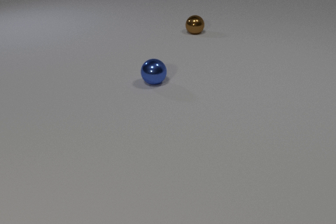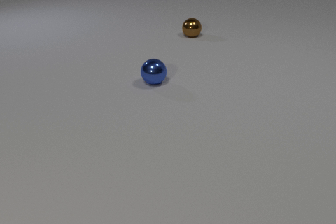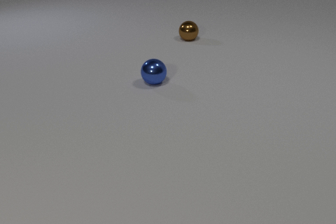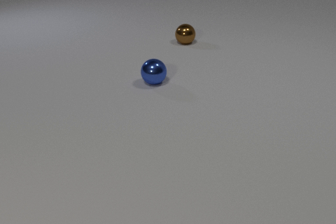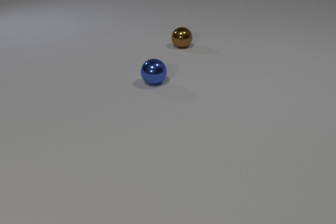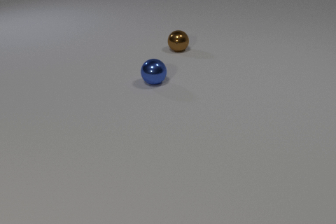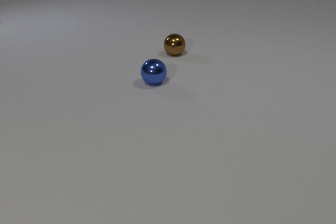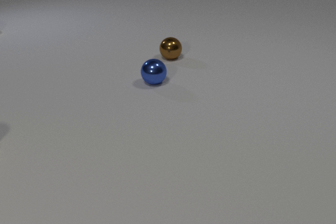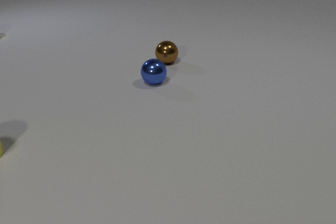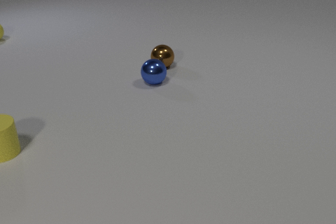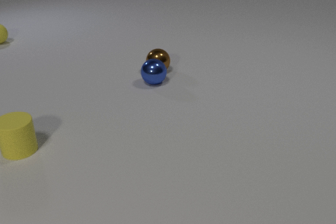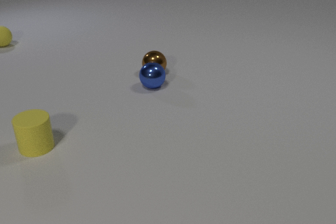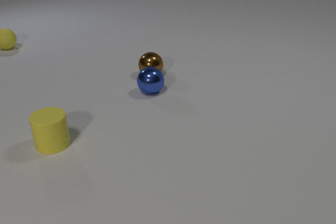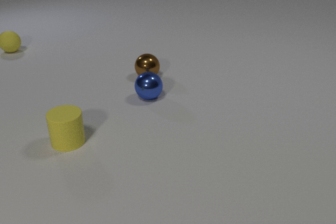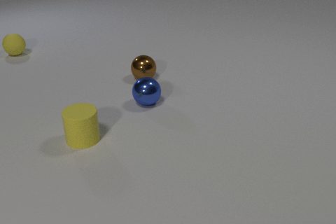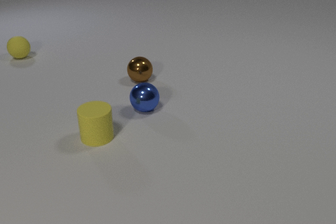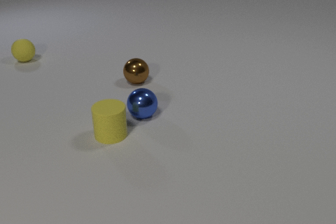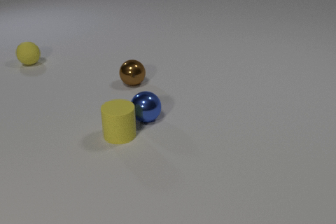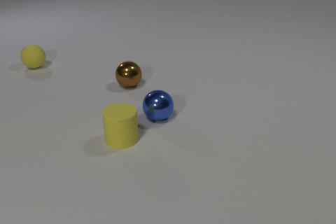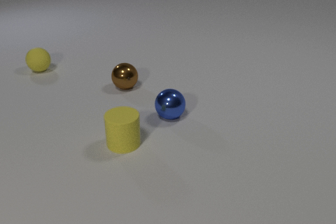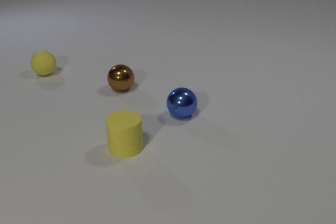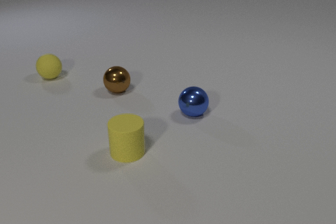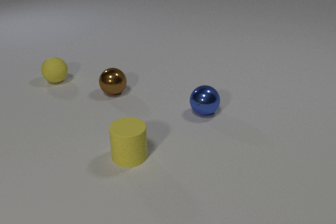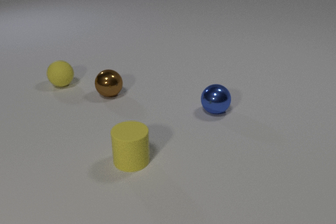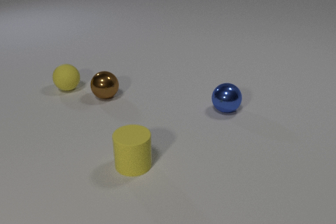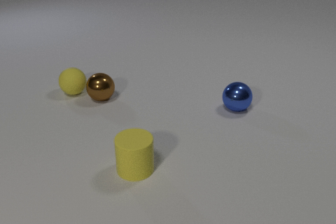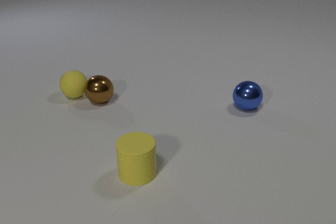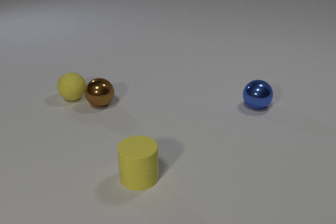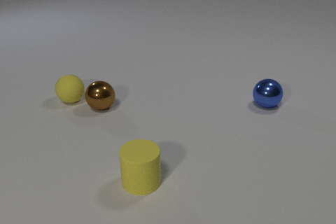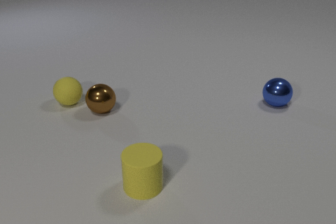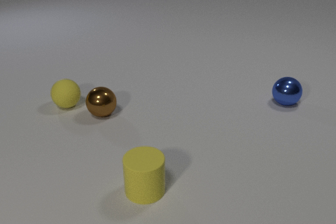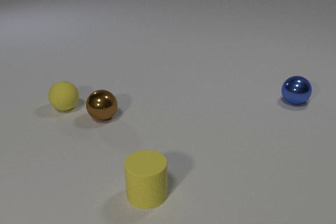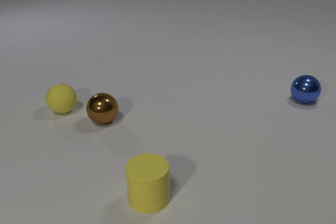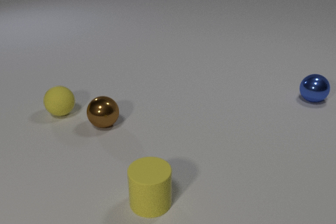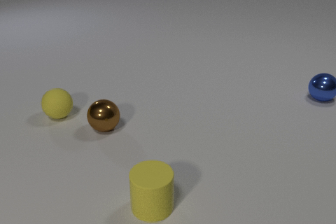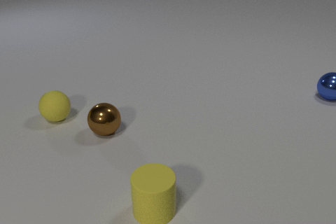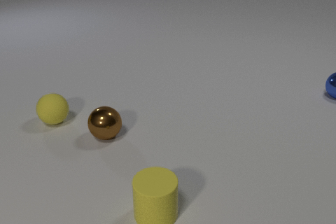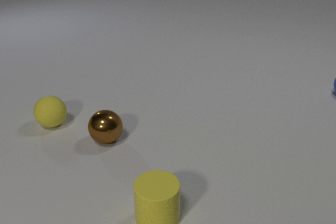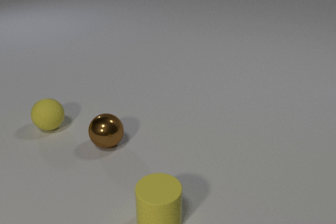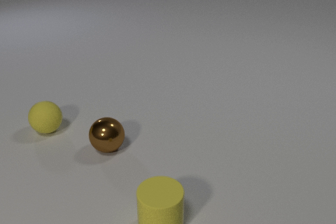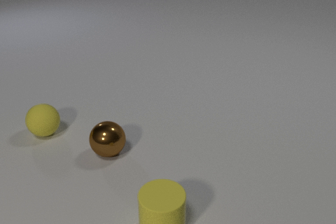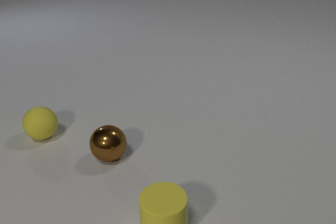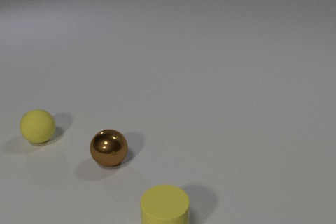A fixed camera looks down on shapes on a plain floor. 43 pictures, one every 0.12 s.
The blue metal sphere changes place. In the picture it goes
to the right.
The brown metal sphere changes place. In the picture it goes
toward the camera.
0.00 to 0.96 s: The brown metal sphere rolls toward the camera.
0.96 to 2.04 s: The brown metal sphere rolls toward the camera and to the left. The blue metal sphere rolls toward the camera. The yellow rubber sphere comes in at the left edge, rolls toward the camera. The yellow rubber cylinder slides to the right. The brown metal sphere and the blue metal sphere collide. The blue metal sphere and the yellow rubber cylinder collide.
2.04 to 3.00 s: The brown metal sphere rolls to the left and toward the camera. The blue metal sphere rolls to the right. The yellow rubber sphere rolls toward the camera and to the right. The yellow rubber cylinder slides toward the camera.
3.00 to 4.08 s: The brown metal sphere rolls toward the camera. The blue metal sphere rolls to the right and away from the camera. The yellow rubber sphere rolls toward the camera. The yellow rubber cylinder slides toward the camera. The brown metal sphere and the yellow rubber sphere collide.
4.08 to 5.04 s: The brown metal sphere rolls toward the camera. The blue metal sphere rolls to the right and away from the camera, leaves at the right edge. The yellow rubber sphere rolls toward the camera and to the left. The yellow rubber cylinder slides toward the camera.
How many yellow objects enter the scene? 2.
What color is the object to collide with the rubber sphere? brown.
How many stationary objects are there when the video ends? 0.
